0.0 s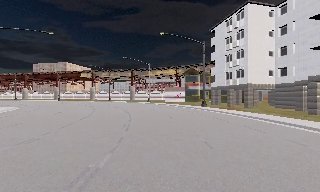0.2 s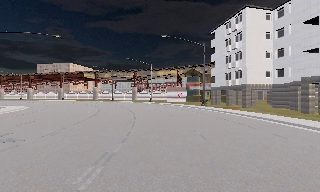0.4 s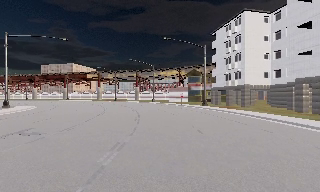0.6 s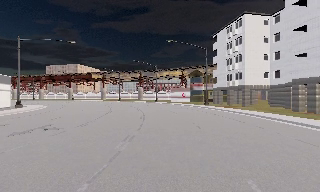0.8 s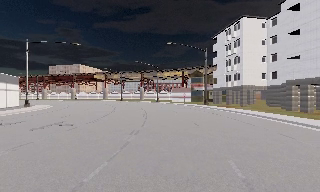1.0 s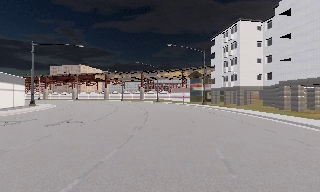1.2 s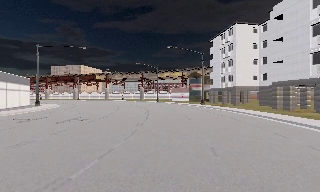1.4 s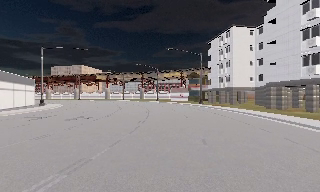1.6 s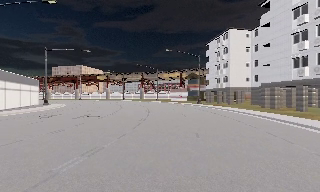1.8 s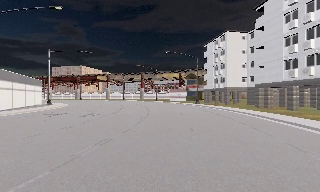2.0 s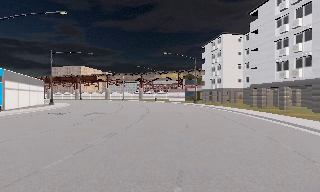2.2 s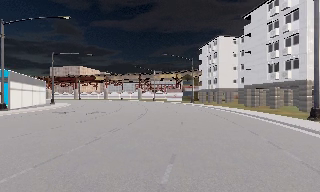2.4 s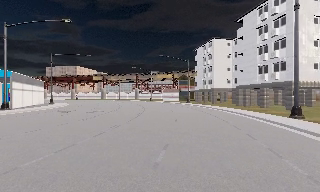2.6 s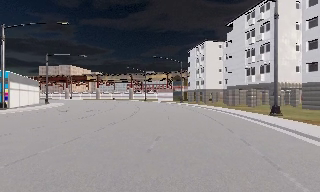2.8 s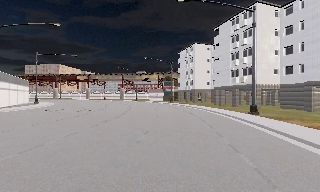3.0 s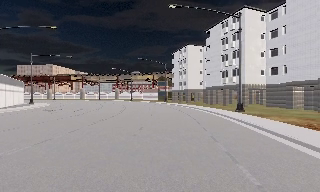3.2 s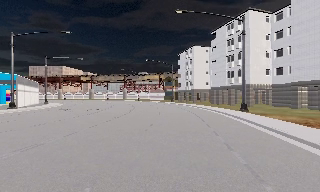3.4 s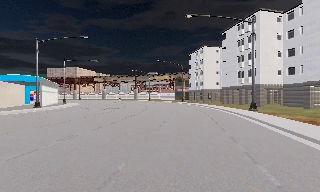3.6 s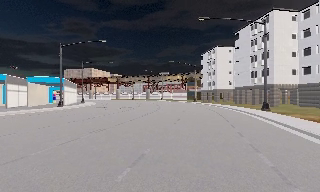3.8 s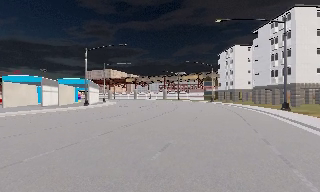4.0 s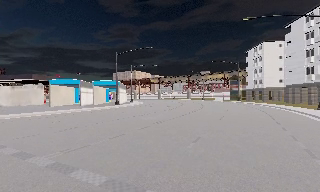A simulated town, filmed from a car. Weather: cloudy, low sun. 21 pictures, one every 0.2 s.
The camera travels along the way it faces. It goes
backward.
0.0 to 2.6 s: The camera travels backward, about 14 m, so what stands in front gets smaller.
2.6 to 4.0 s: The scene slides to the right, as the camera pans about 20 degrees to its left. It travels backward, about 8 m, so what stands in front gets smaller.
The film runs backward here.
